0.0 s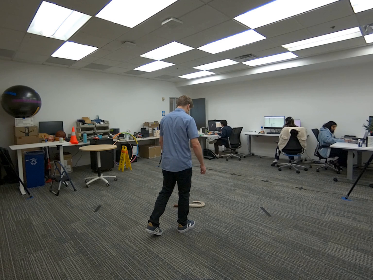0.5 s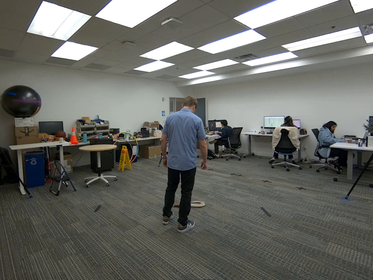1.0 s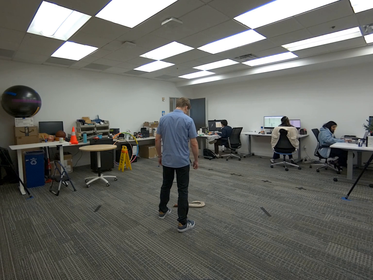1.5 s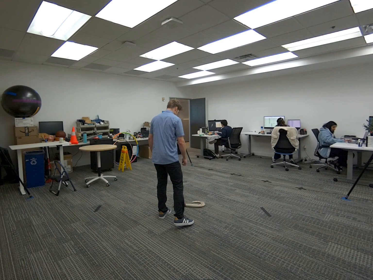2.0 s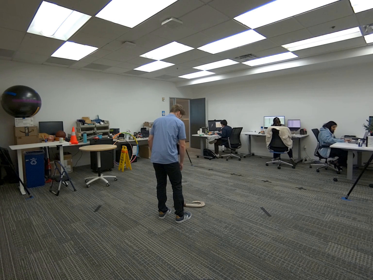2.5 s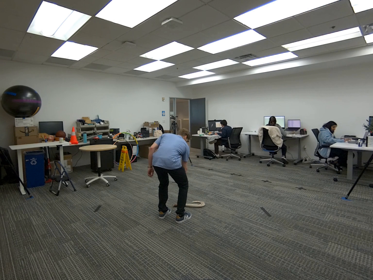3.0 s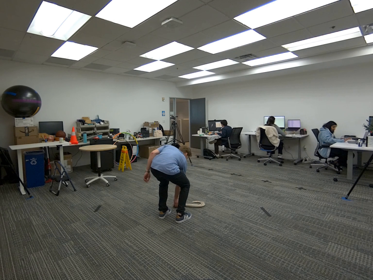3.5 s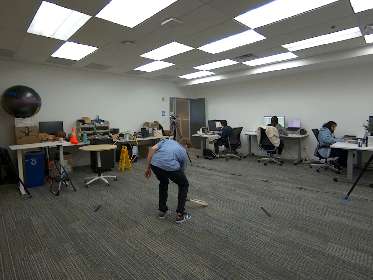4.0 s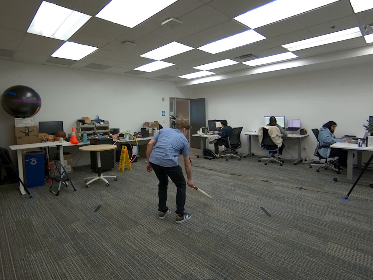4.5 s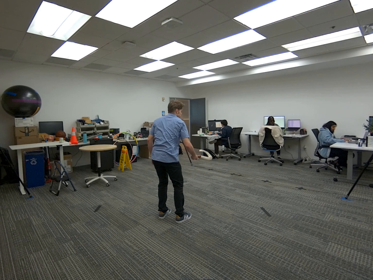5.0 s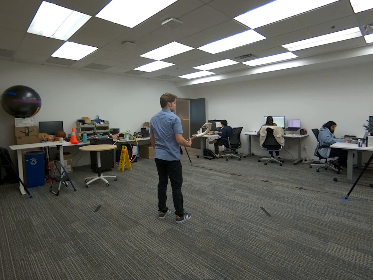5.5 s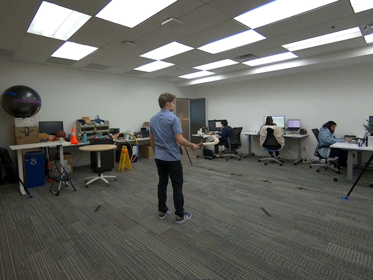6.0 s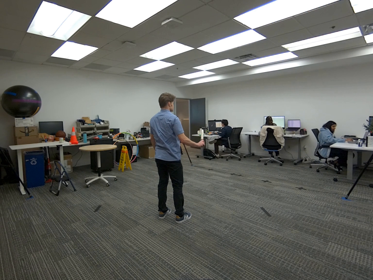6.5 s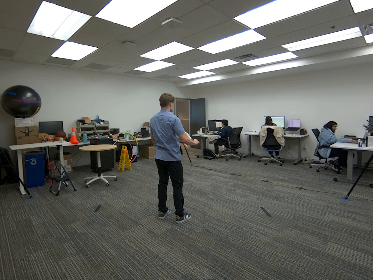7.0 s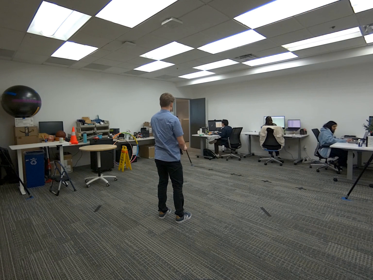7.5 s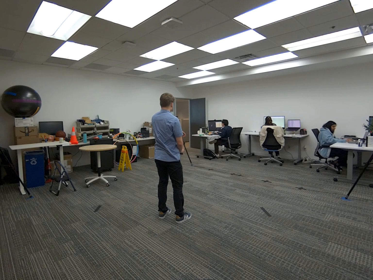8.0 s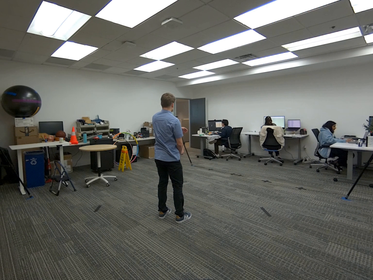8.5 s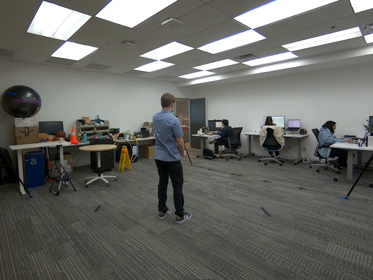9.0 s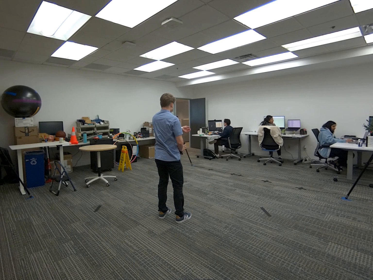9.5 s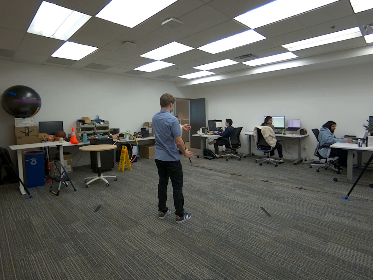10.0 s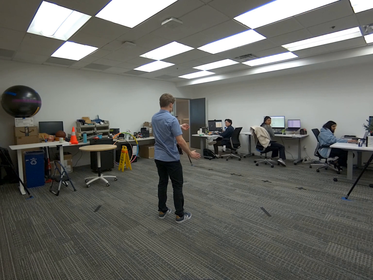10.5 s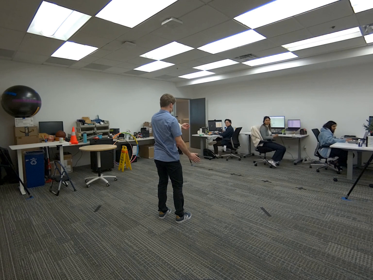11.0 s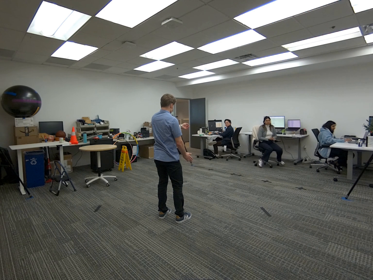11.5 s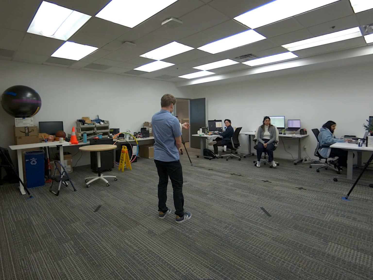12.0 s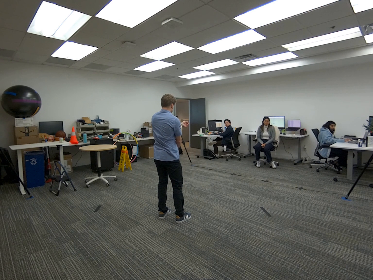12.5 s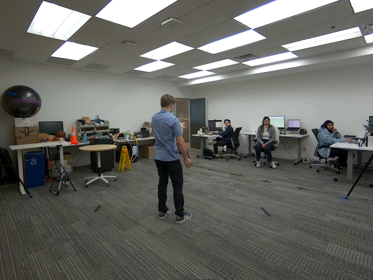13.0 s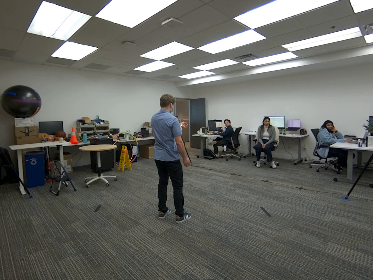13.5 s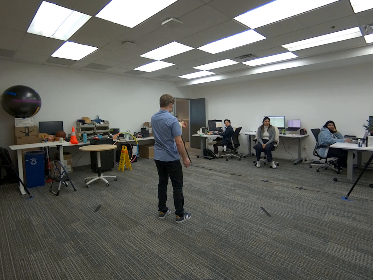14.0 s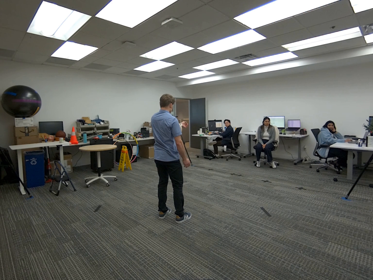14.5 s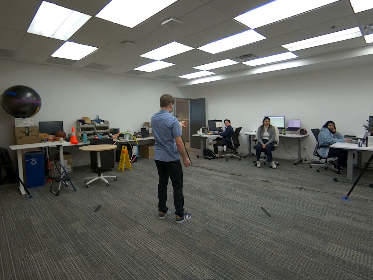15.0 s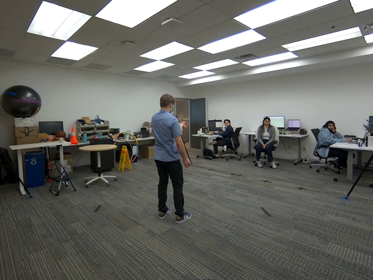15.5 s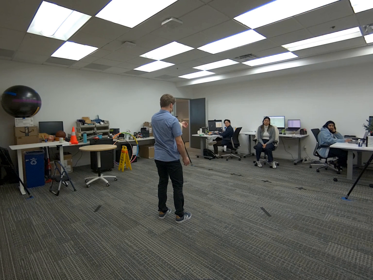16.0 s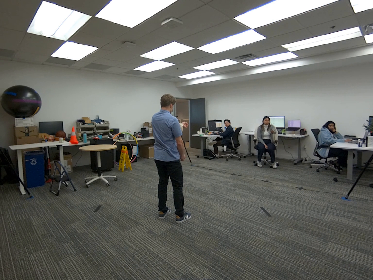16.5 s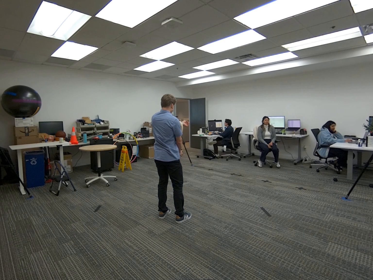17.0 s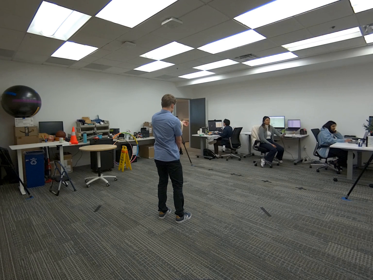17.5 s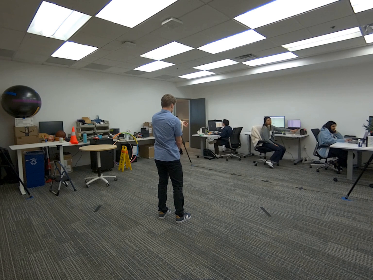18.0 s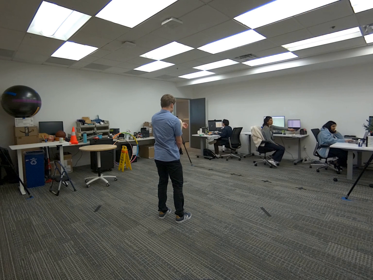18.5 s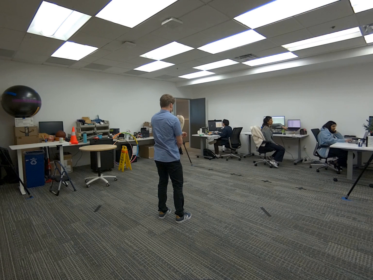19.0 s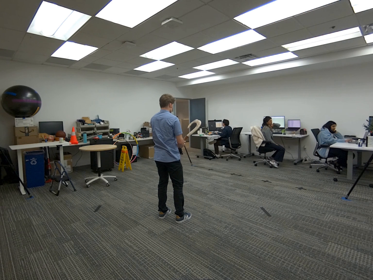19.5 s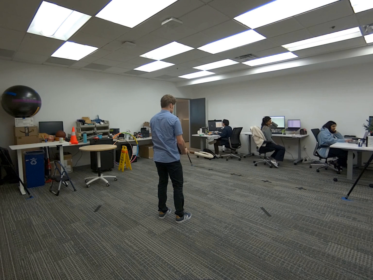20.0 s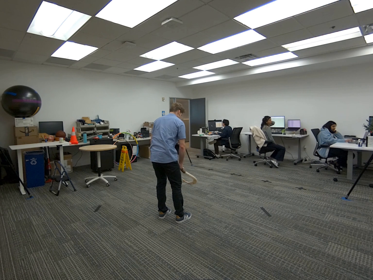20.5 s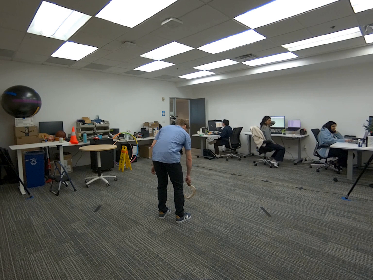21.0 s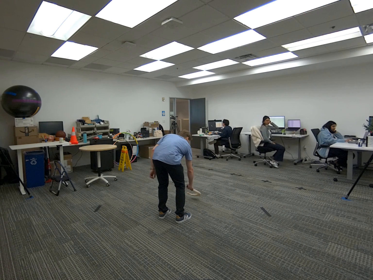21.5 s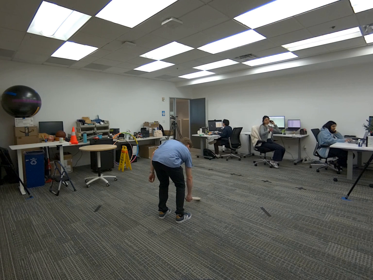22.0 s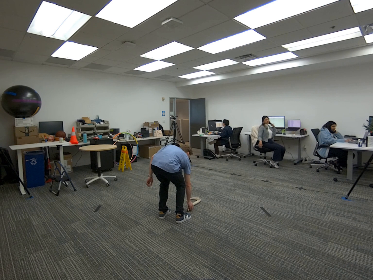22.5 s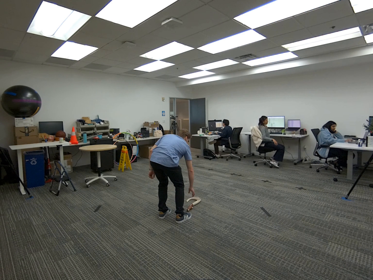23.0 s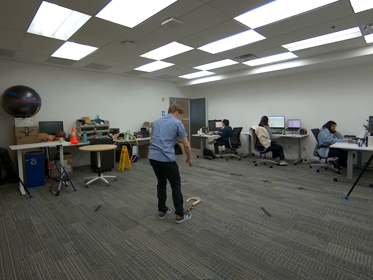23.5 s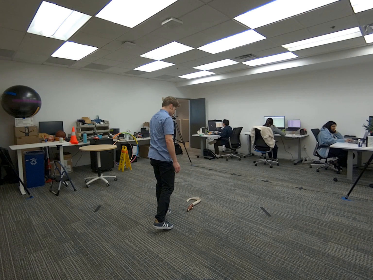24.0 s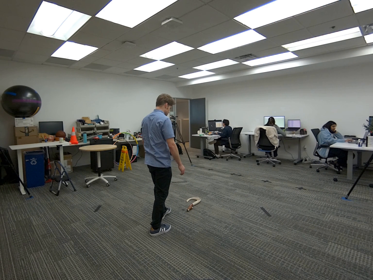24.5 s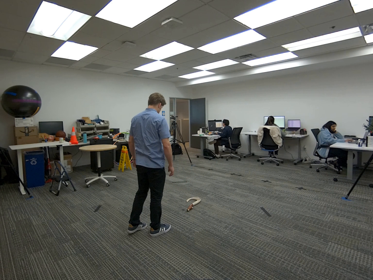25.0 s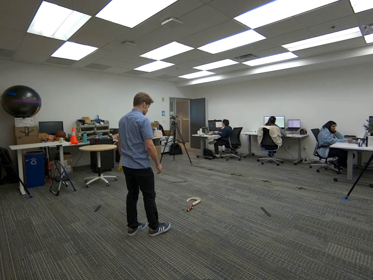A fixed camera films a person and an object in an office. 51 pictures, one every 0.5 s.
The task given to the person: Walk toward the Big Fish Hook lying on the floor. Reach down with your right hand and pick up the hook from the floor. Place the Big Fish Hook over the left wrist, allowing it to hang. Use your right hand to push the hanging hook to initiate the swinging motion. Stop swinging and with your right hand, place the hook on the floor.
